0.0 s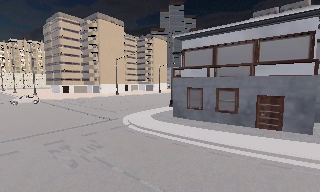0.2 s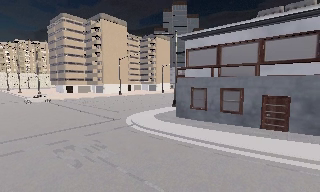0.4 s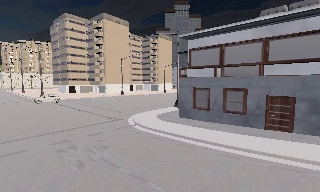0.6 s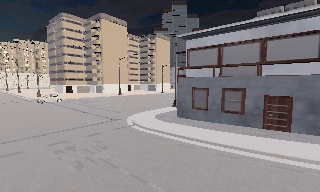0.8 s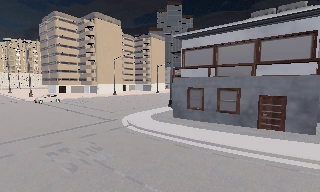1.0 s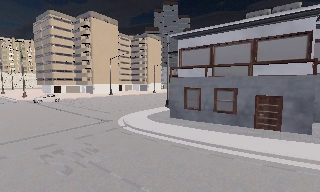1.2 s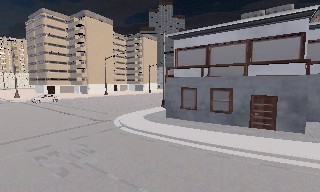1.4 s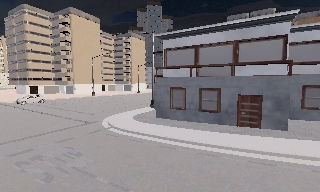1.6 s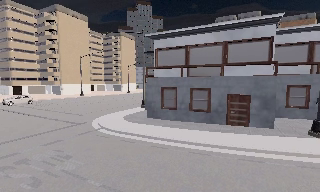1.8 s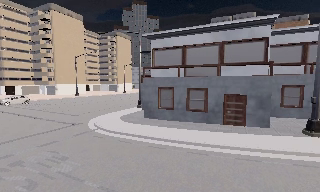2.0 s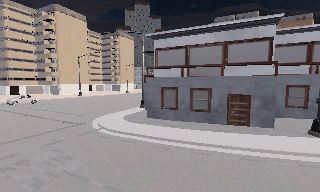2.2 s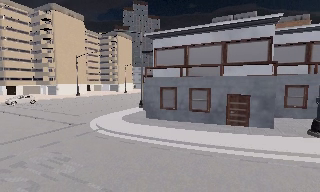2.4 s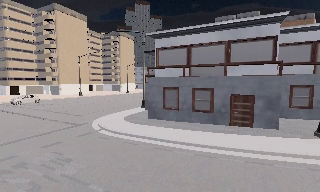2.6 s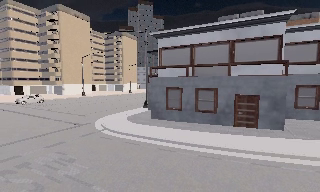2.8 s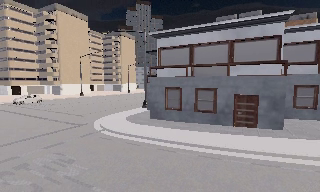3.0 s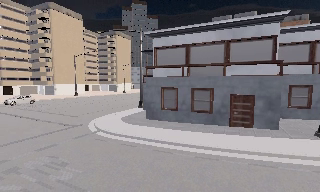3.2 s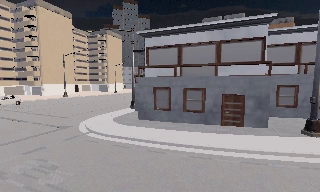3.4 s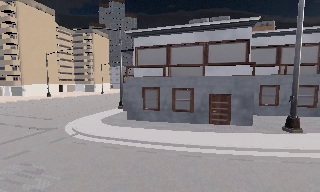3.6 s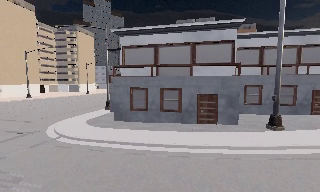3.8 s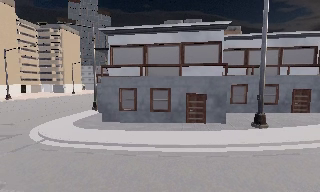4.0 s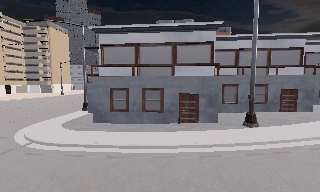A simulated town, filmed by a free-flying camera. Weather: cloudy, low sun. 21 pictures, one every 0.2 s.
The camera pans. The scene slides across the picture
to the left.
The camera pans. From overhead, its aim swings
clockwise.
0.0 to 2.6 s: The scene slides to the left, as the camera pans about 10 degrees to its right. It travels forward and to its left, about 1 m, so what stands in front looms larger.
2.6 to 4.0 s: The camera swings to its right by about 20 degrees, and the scene slides to the left.
The film runs backward here.
